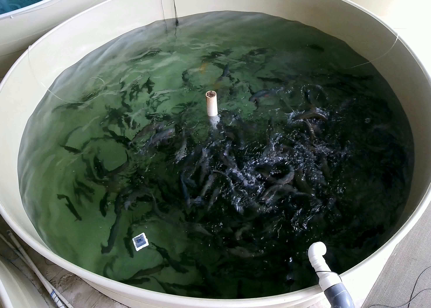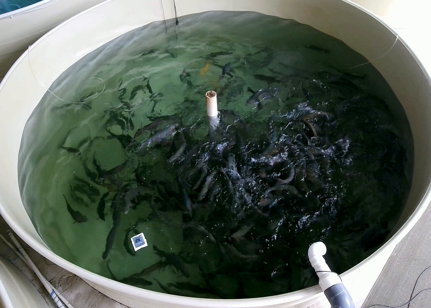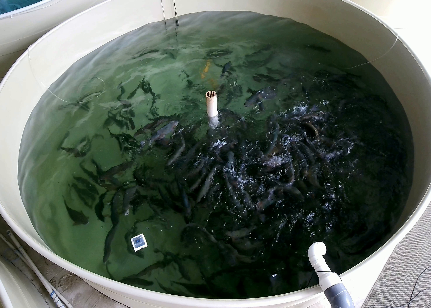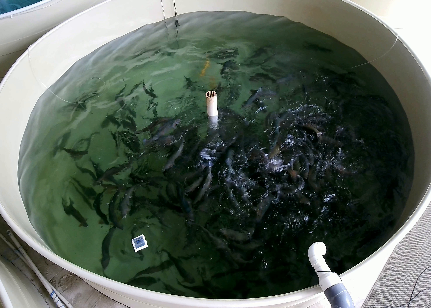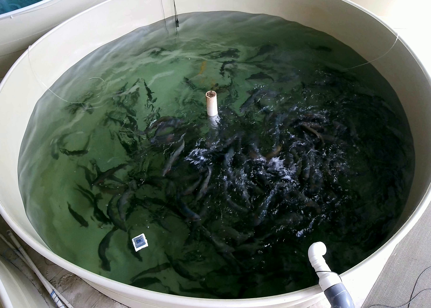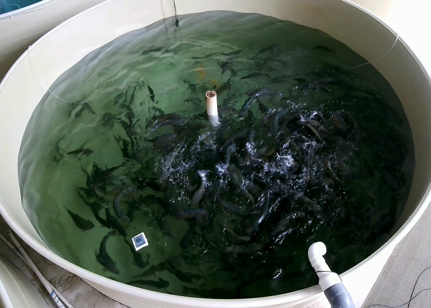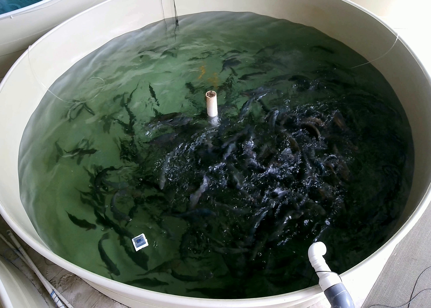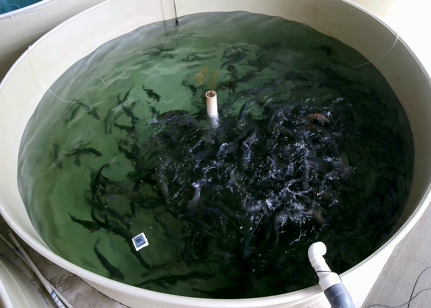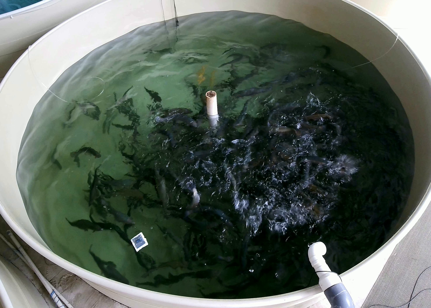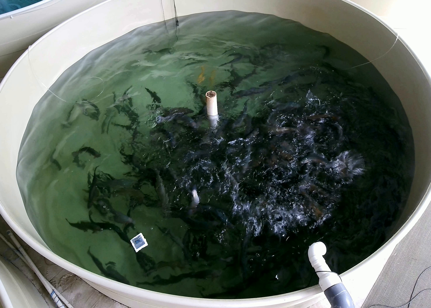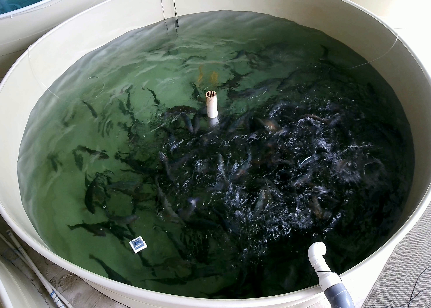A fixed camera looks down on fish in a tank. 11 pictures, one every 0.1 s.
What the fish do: Strong feeding.
